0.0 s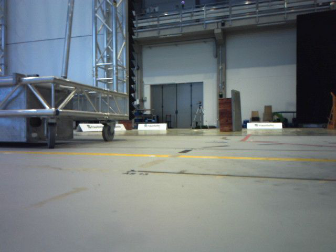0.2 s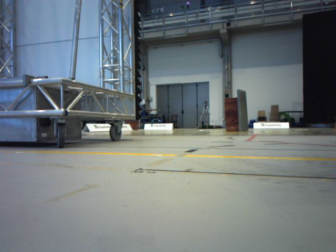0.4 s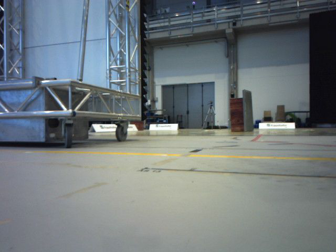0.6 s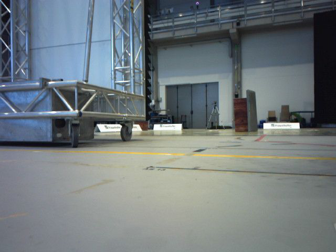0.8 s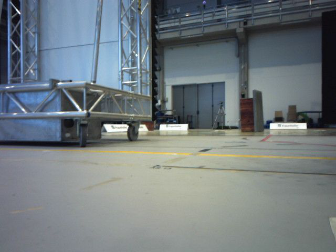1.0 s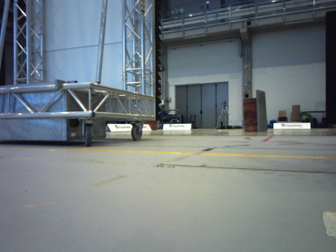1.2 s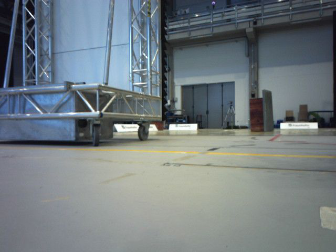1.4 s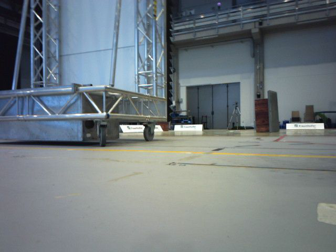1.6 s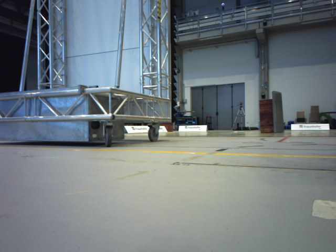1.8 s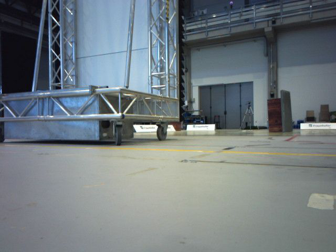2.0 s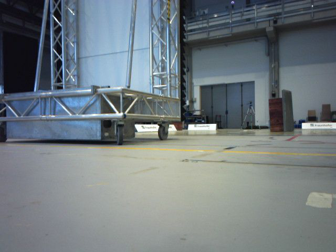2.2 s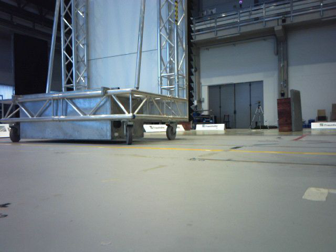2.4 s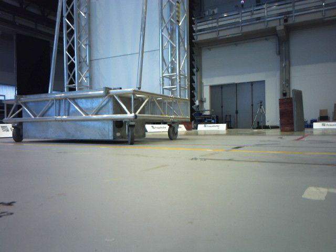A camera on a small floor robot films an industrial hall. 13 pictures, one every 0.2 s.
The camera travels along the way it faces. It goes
backward.
0.0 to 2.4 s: The camera swings to its left by about 15 degrees, and the scene slides to the right. It travels backward, about 0.5 m, so what stands in front gets smaller.
The film runs backward here.
